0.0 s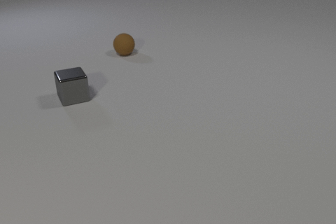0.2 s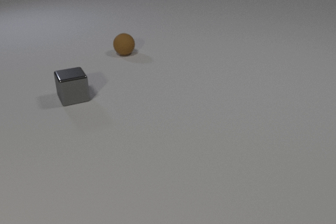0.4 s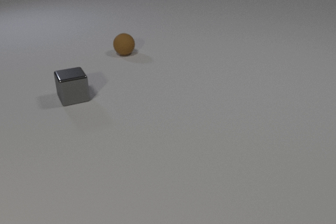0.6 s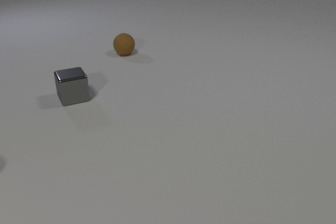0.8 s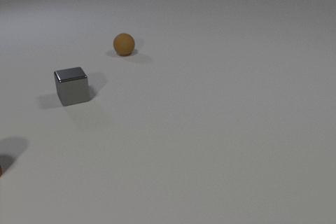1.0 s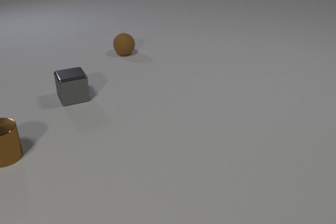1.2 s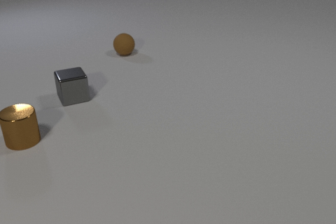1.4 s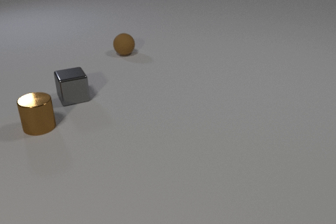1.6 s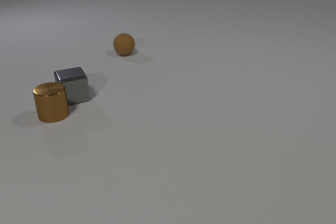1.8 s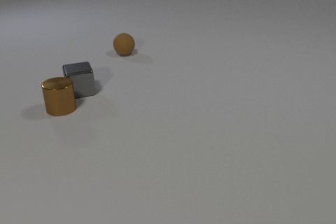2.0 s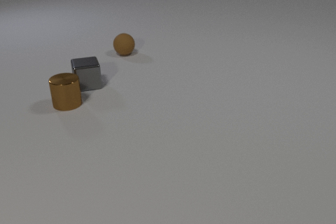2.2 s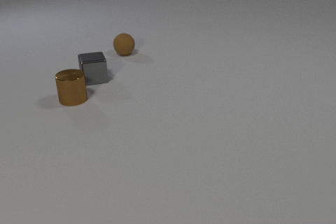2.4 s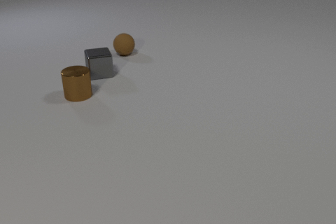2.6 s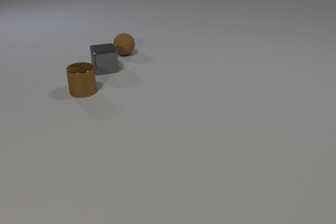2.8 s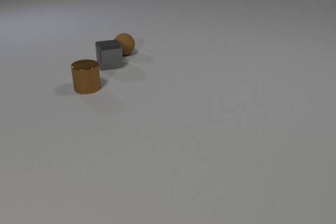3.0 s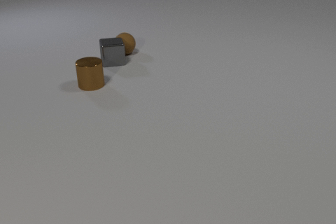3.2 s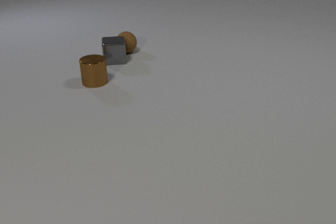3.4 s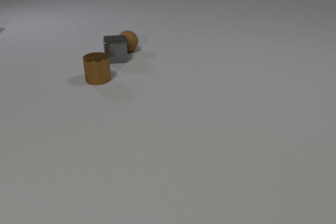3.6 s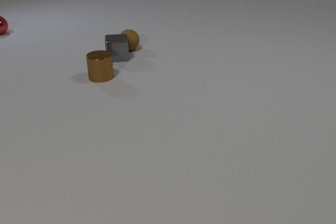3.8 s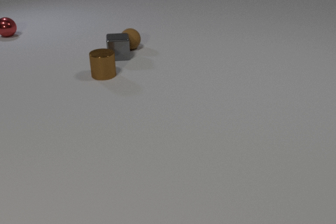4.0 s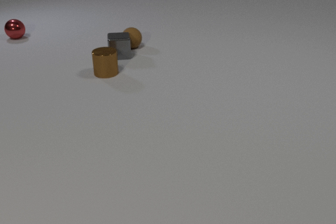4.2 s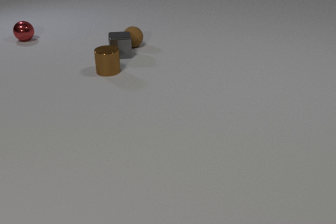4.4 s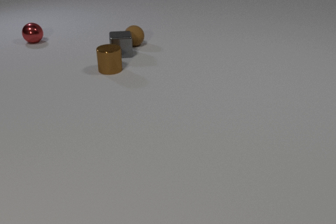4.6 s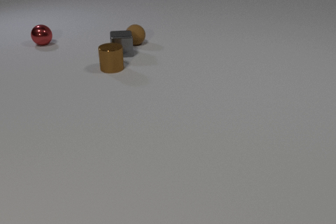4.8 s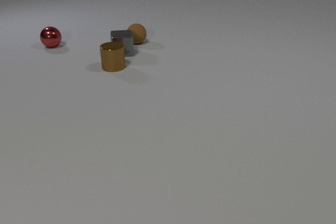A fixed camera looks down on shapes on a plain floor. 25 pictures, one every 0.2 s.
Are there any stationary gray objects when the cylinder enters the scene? yes.
What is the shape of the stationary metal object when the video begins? cube.
What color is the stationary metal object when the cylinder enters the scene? gray.
0.0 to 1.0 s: The brown metal cylinder comes in at the left edge, slides away from the camera and to the right.
1.0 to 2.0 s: The brown metal cylinder slides away from the camera and to the right. The gray metal cube slides away from the camera and to the right. The brown metal cylinder and the gray metal cube collide.
2.0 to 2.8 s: The brown metal cylinder slides away from the camera and to the right. The gray metal cube slides away from the camera and to the right.
2.8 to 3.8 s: The brown metal cylinder slides away from the camera and to the right. The gray metal cube slides away from the camera and to the right. The red metal sphere comes in at the left edge, rolls toward the camera and to the right. The brown rubber sphere rolls away from the camera and to the right. The gray metal cube and the brown rubber sphere collide.
3.8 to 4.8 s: The brown metal cylinder slides away from the camera and to the right. The gray metal cube slides away from the camera. The red metal sphere rolls toward the camera and to the right. The brown rubber sphere rolls away from the camera.
